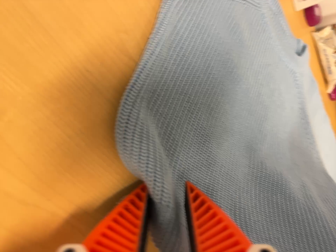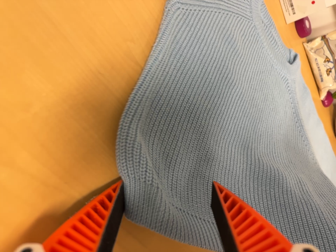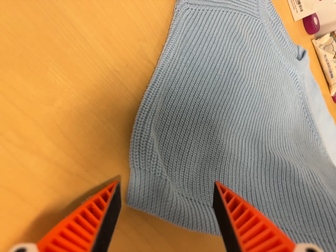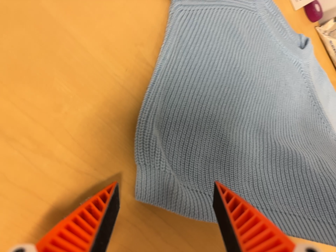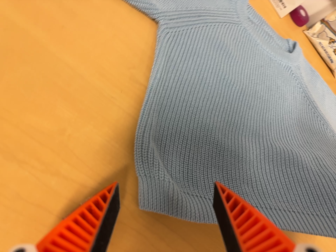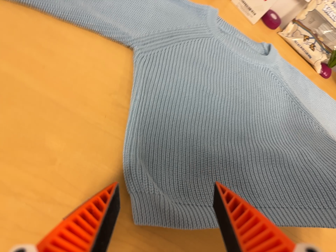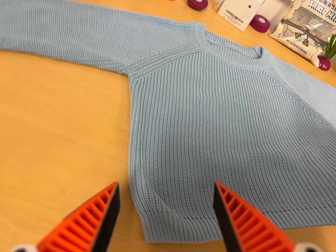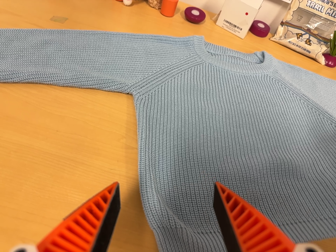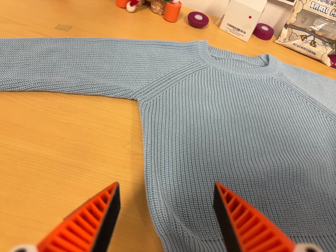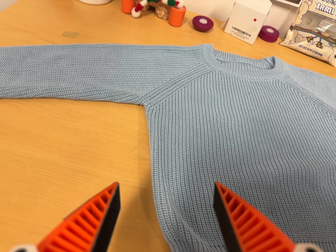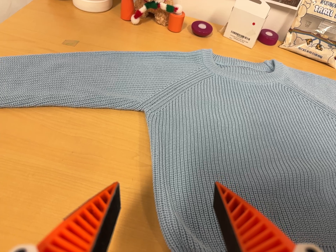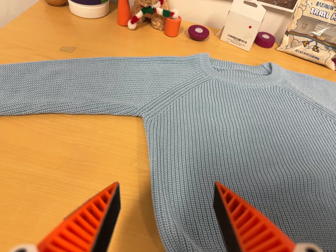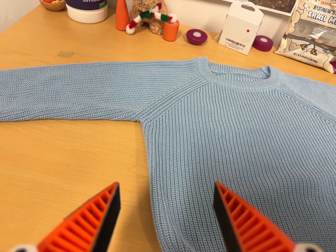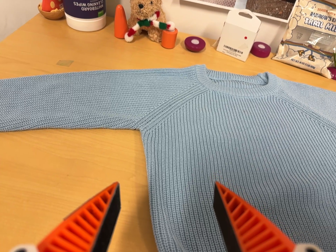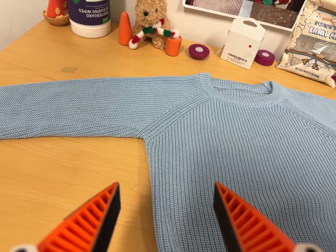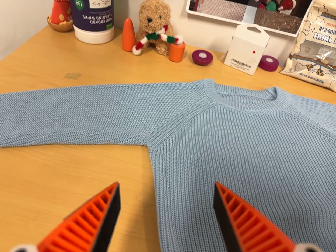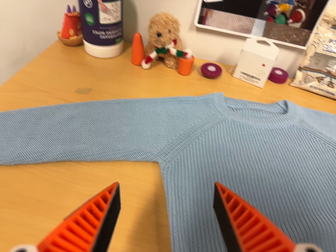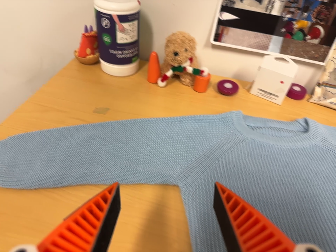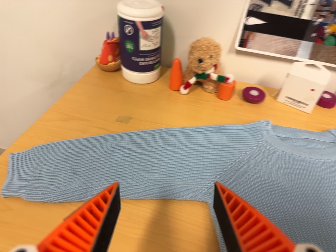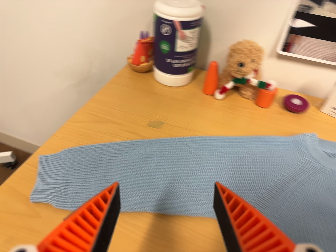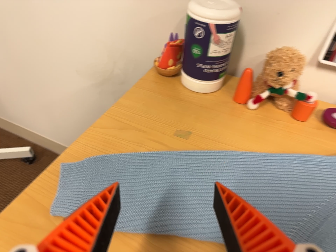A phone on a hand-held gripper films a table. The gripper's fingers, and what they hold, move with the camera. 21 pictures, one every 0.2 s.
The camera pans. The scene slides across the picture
to the right.
The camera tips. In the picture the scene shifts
downward.
0.0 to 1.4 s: The camera pans to its left by about 15 degrees. It travels backward and to its right, about 14 cm, so what stands in front gets smaller. Its aim tips toward the top of its view by about 20 degrees, and the scene shifts downward. It rolls about its line of sight by about 35 degrees, and the scene rotates counterclockwise.
1.4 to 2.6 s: The camera shifts only a little, or ends up much as it began.
2.6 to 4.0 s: The camera swings to its left by about 15 degrees, and the scene slides to the right. It travels to its left, toward the top of its view and forward, about 18 cm, so close, fixed things drift to the right.
The film runs backward here.
